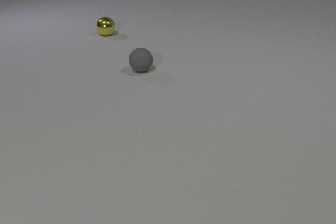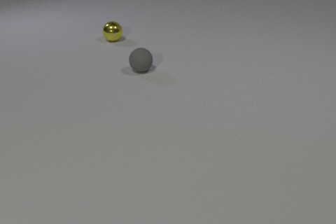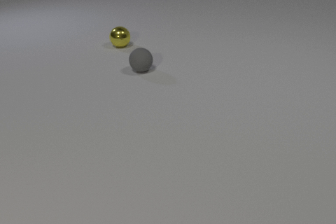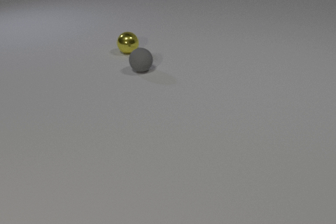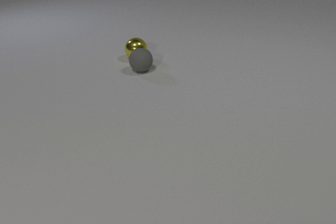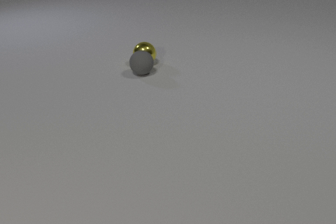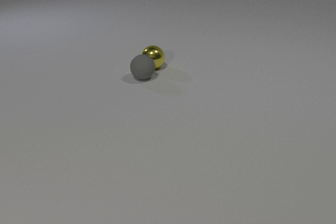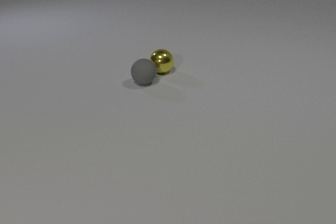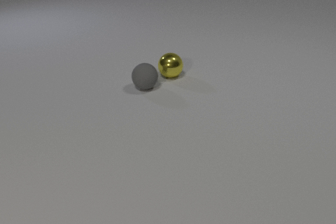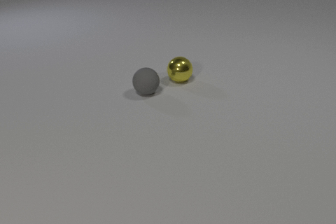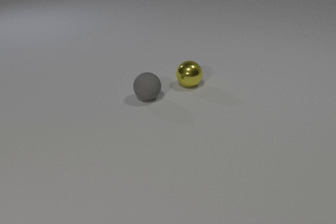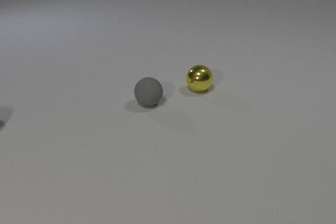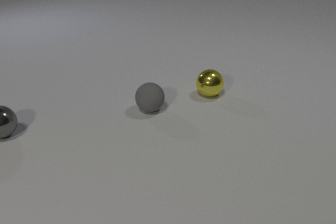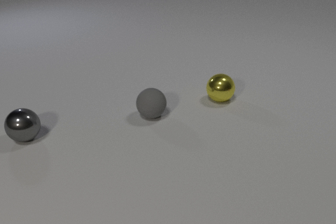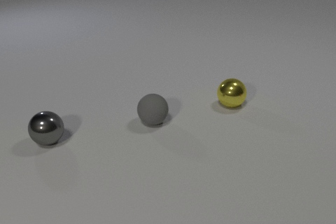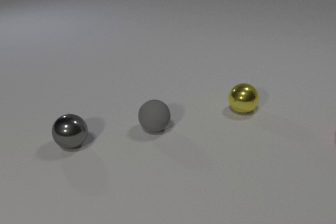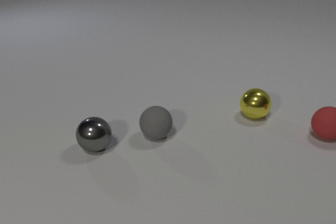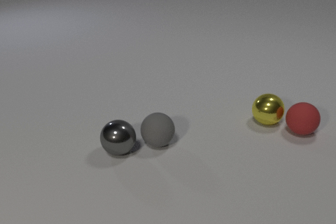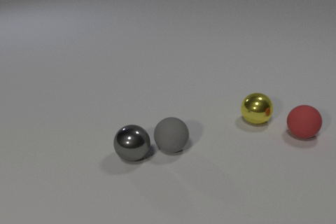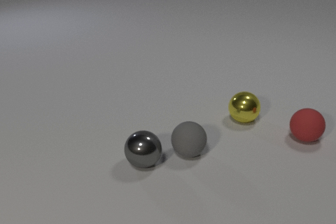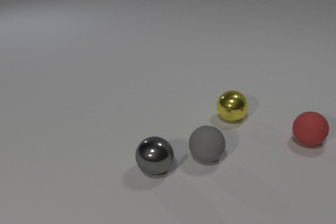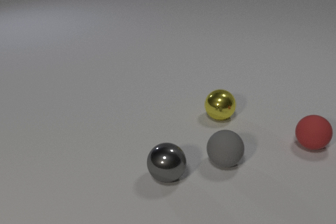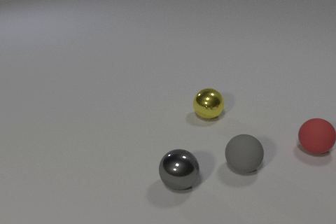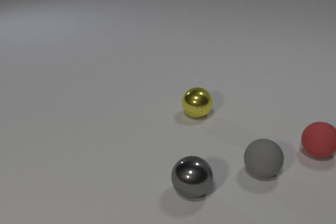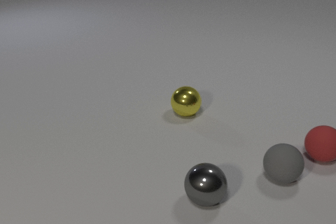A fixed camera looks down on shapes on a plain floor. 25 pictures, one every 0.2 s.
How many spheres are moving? 4.
What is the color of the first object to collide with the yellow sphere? gray.
What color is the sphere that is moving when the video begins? yellow.
0.0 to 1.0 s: The yellow metal sphere rolls toward the camera and to the right. The gray rubber sphere rolls toward the camera. The yellow metal sphere and the gray rubber sphere collide.
1.0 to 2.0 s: The yellow metal sphere rolls toward the camera and to the right. The gray rubber sphere rolls toward the camera.
2.0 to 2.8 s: The yellow metal sphere rolls to the right and toward the camera. The gray rubber sphere rolls toward the camera. The gray metal sphere comes in at the left edge, rolls to the right and toward the camera.
2.8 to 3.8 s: The yellow metal sphere rolls toward the camera and to the right. The gray rubber sphere rolls toward the camera and to the right. The red rubber sphere comes in at the right edge, rolls to the left. The gray metal sphere rolls to the right and toward the camera. The yellow metal sphere and the red rubber sphere collide. The gray rubber sphere and the gray metal sphere collide.
3.8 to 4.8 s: The yellow metal sphere rolls to the left. The gray rubber sphere rolls to the right. The red rubber sphere rolls toward the camera and to the right. The gray metal sphere rolls to the right and toward the camera.
